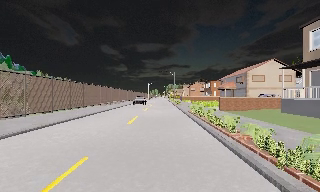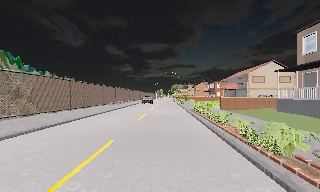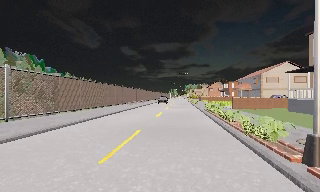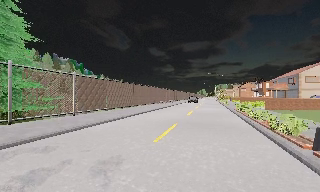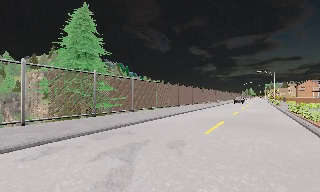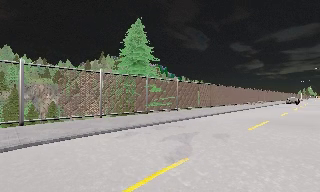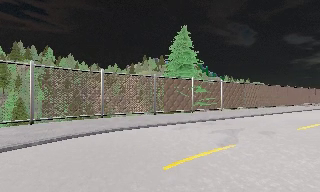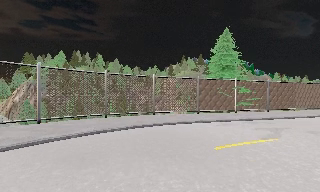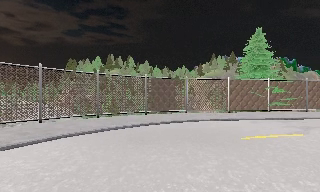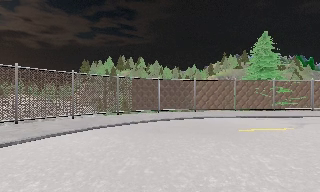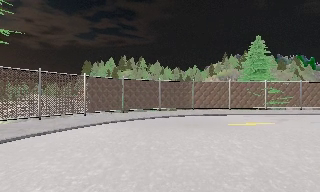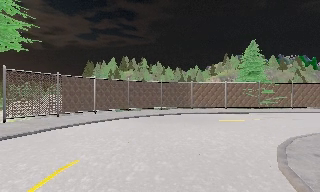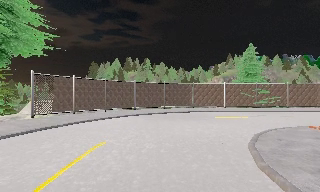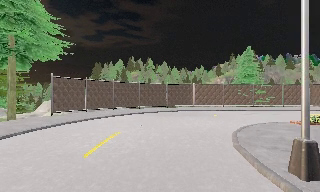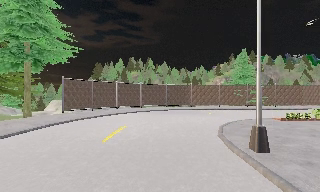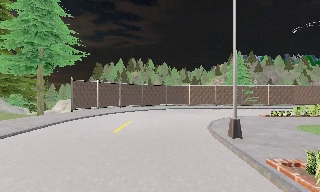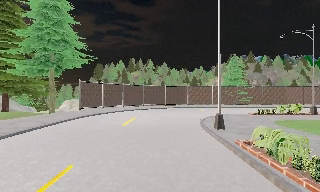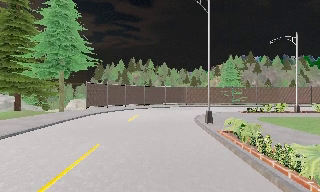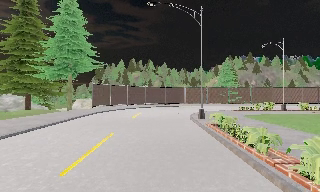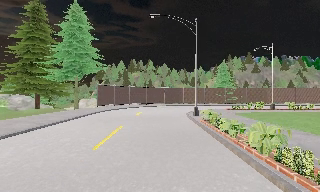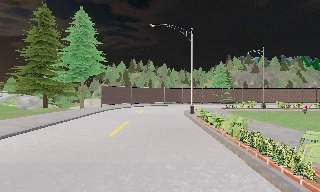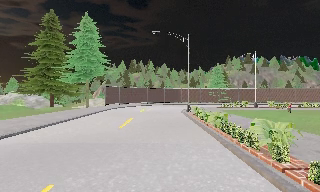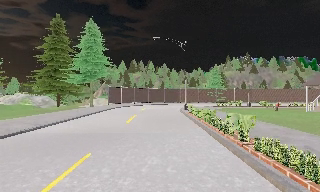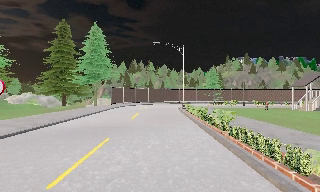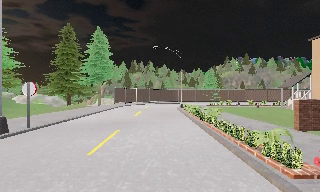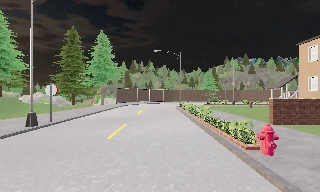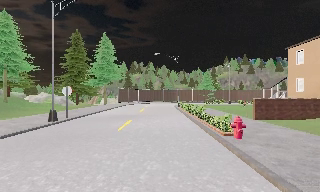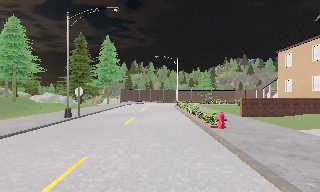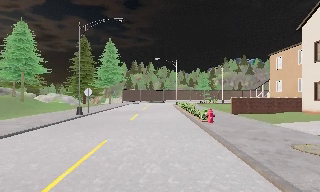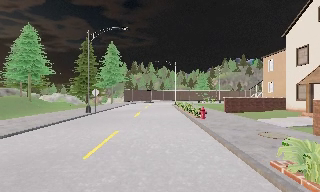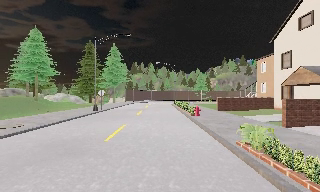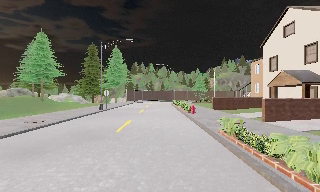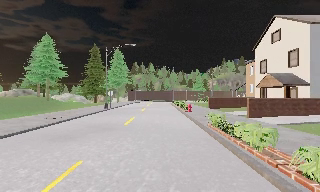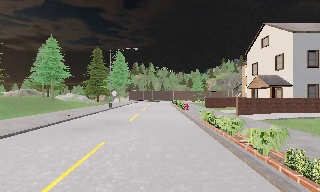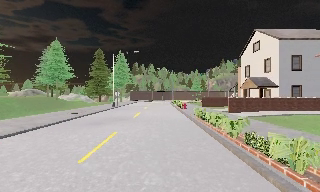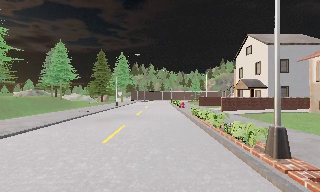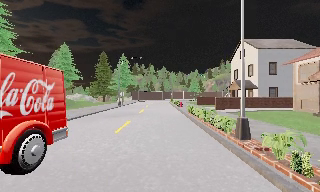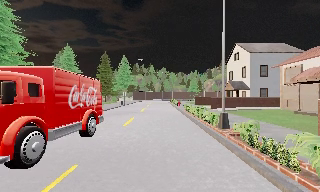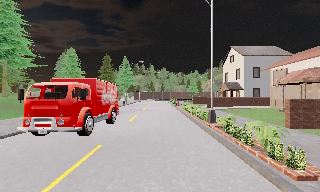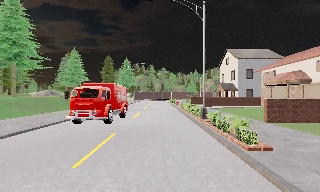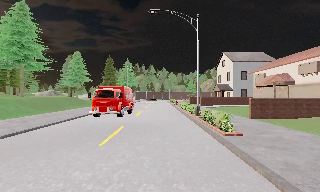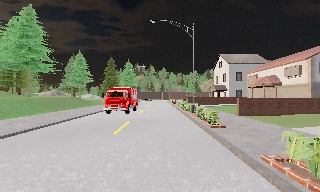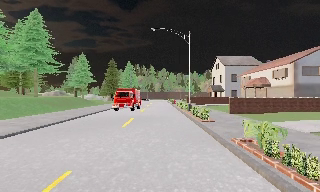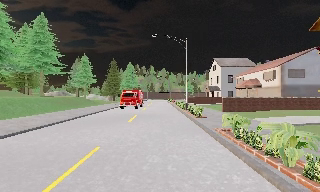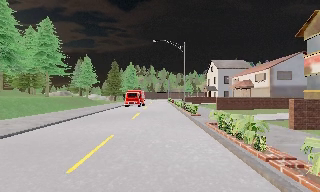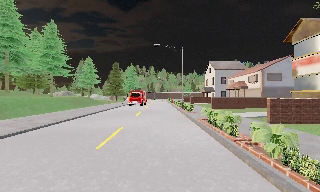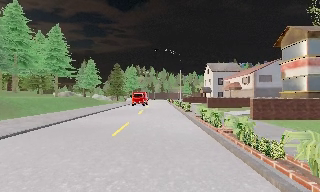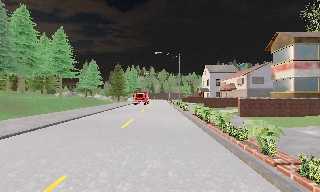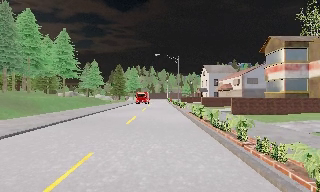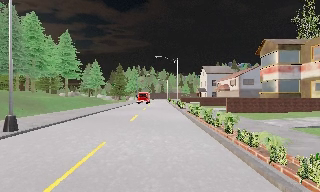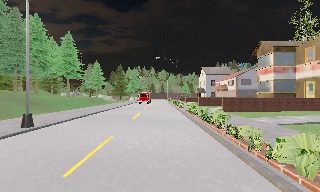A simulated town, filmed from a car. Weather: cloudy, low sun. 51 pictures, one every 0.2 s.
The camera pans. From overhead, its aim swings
counterclockwise.
The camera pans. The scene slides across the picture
to the right.
0.0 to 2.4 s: The camera pans to its left, which is counterclockwise from overhead, by about 90 degrees. It travels backward, about 19 m.
2.4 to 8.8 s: The camera travels backward, about 50 m, so what stands in front gets smaller.
8.8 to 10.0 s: The camera travels backward, about 8 m, so what stands in front gets smaller. It loses speed.
The film runs backward here.
